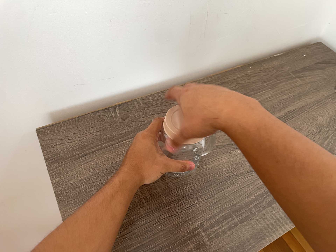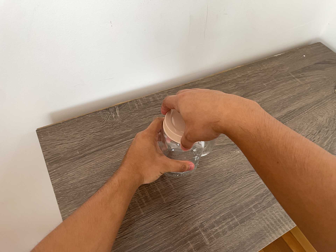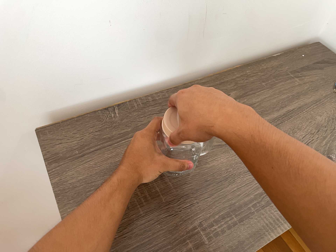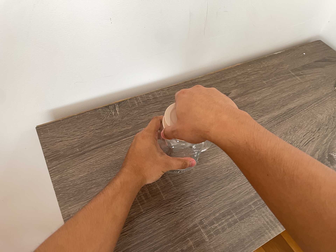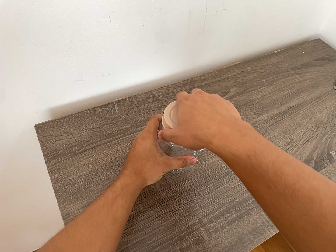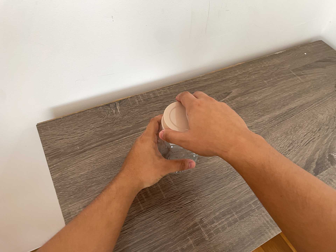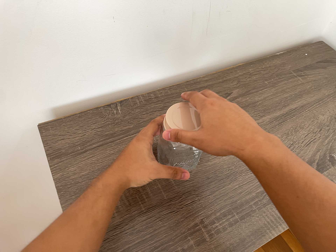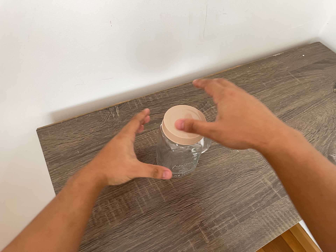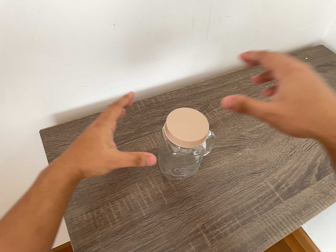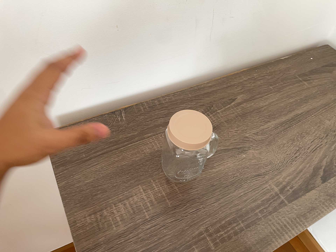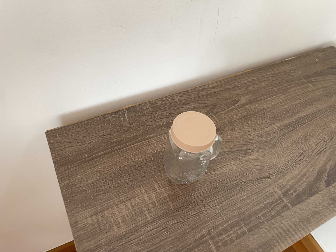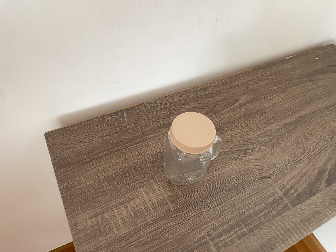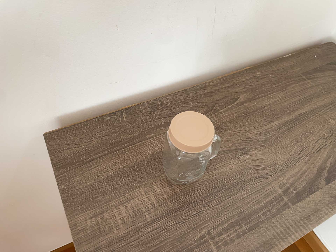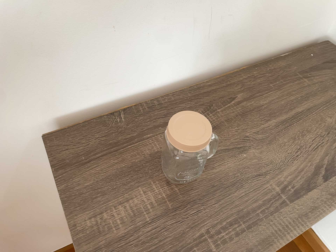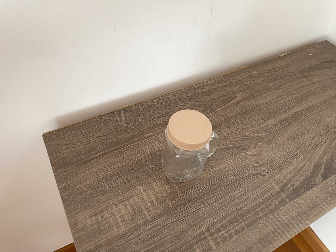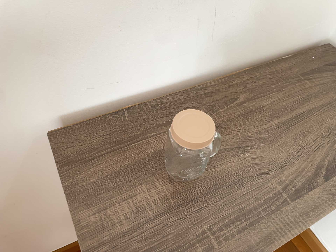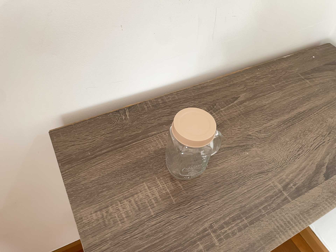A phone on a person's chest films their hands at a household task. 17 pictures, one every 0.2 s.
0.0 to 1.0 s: The camera keeps its place and its aim.
1.0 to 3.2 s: The camera shifts only a little, or ends up much as it began.
The film runs backward here.
